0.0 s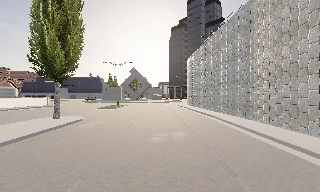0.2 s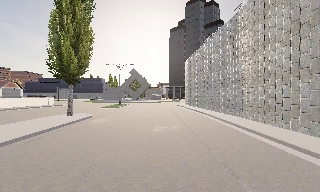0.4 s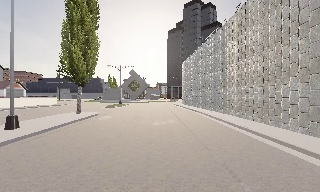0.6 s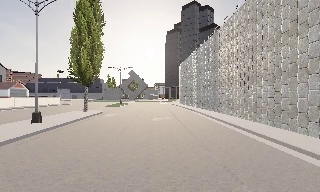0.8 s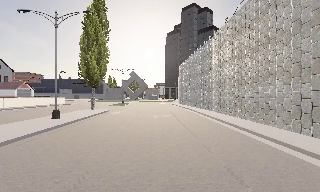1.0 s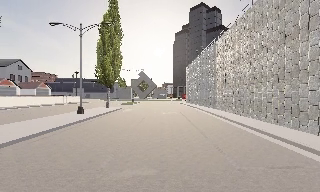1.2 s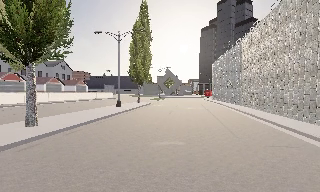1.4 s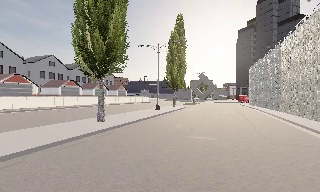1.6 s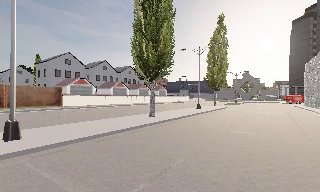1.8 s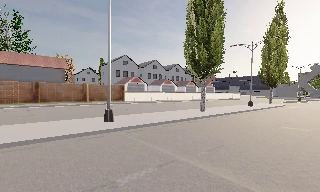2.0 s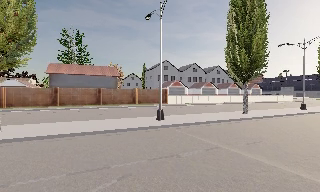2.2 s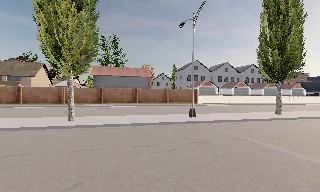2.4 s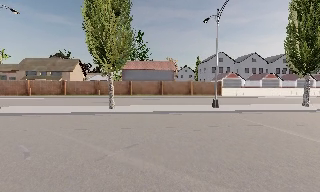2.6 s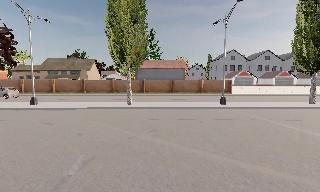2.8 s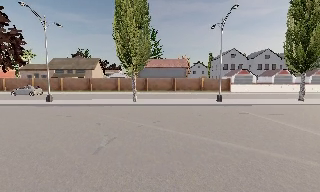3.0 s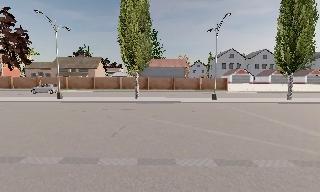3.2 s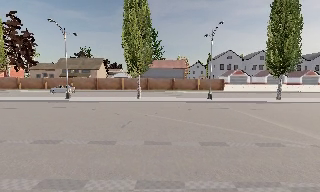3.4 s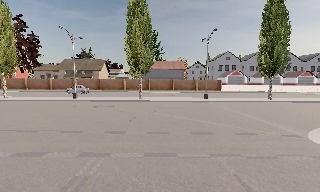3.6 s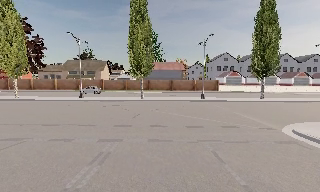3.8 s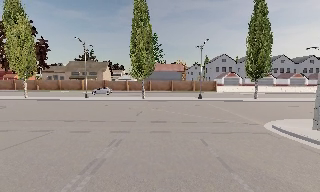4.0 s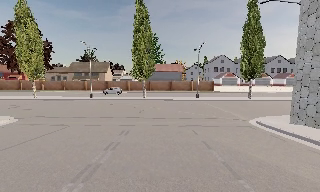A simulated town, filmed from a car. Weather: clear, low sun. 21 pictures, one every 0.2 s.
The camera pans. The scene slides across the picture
to the right.
The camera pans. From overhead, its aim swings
counterclockwise.
0.0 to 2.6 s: The scene slides to the right, as the camera pans about 90 degrees to its left. It travels backward, about 25 m.
2.6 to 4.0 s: The camera travels backward, about 11 m, so what stands in front gets smaller.
The film runs backward here.
